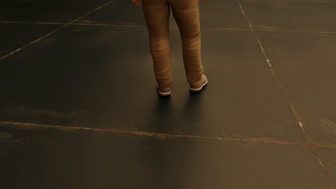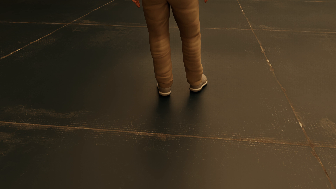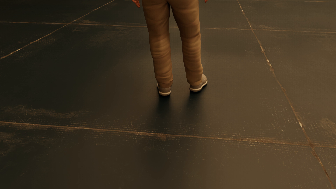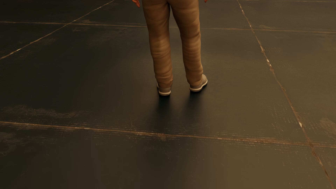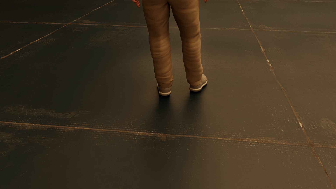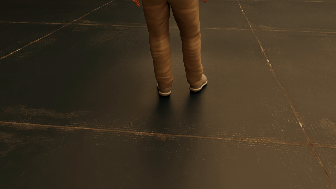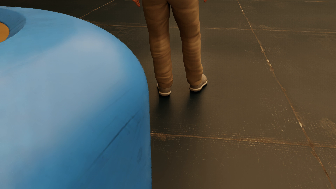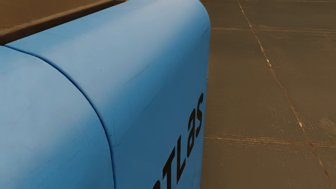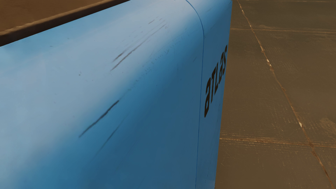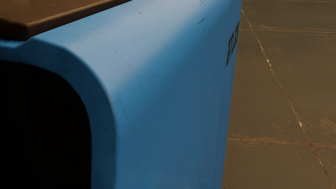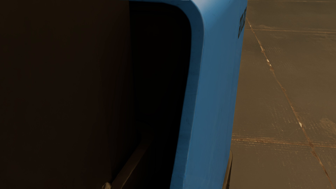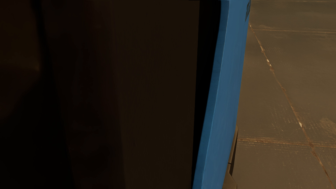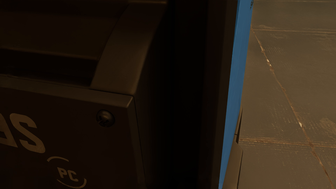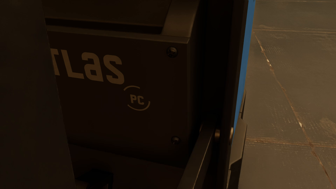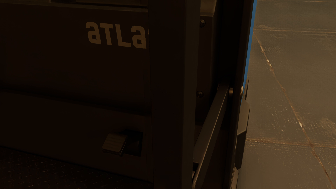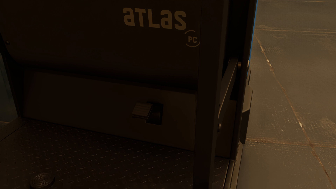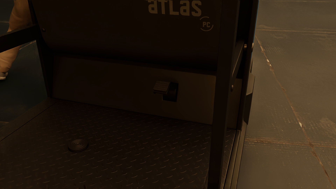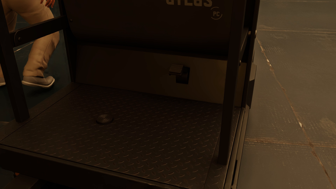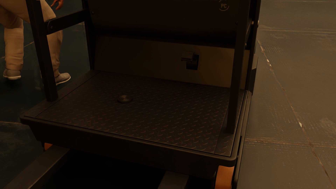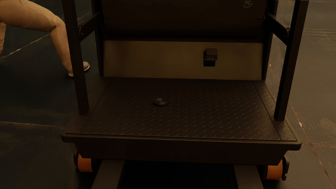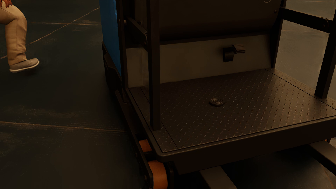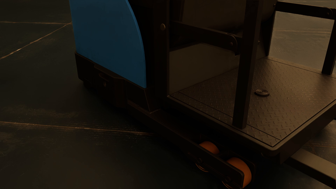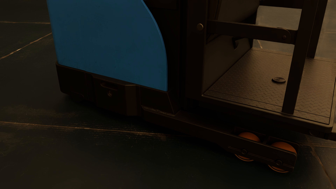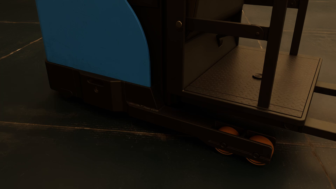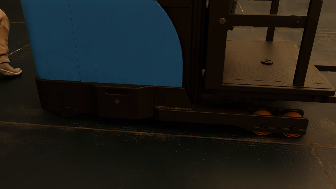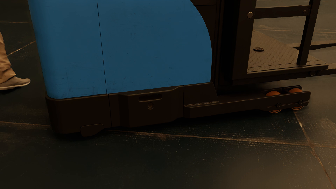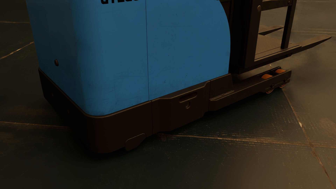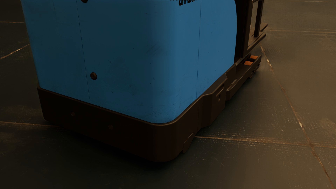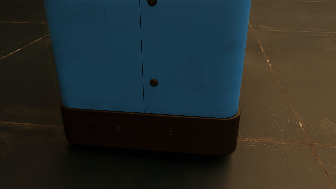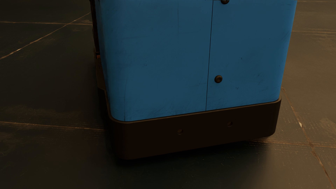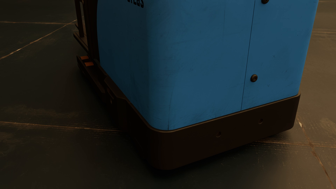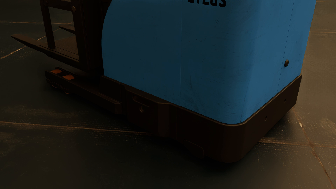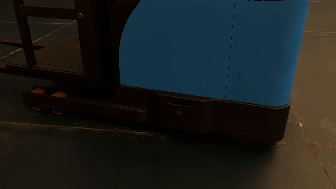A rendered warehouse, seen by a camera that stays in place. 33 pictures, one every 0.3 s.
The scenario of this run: Near miss between a forklift and a person.
